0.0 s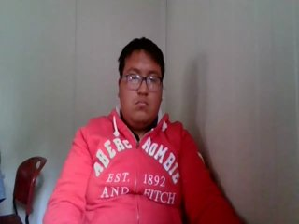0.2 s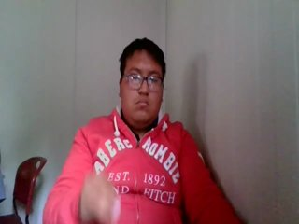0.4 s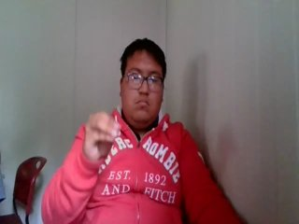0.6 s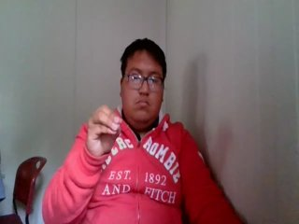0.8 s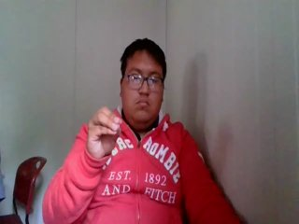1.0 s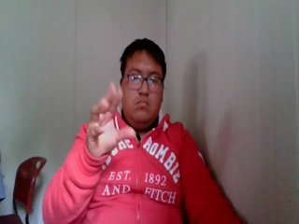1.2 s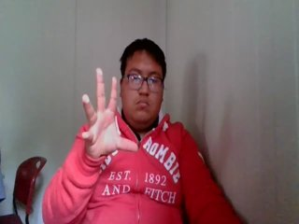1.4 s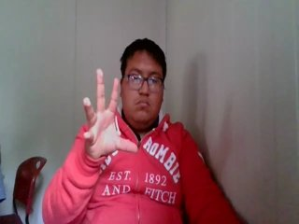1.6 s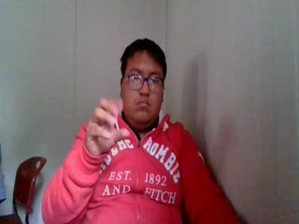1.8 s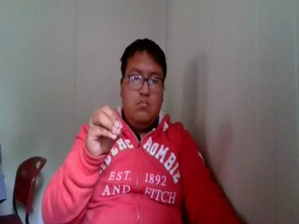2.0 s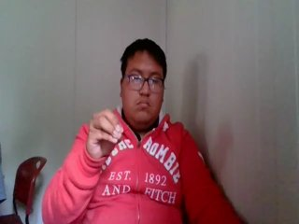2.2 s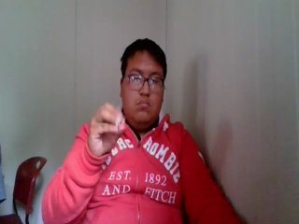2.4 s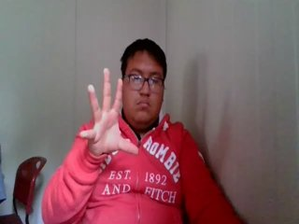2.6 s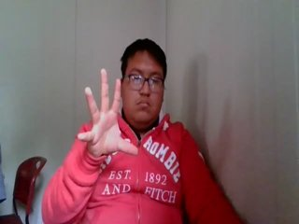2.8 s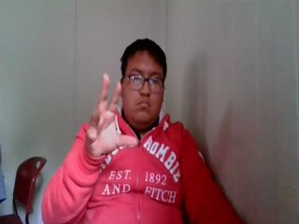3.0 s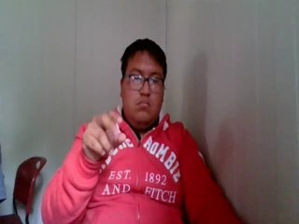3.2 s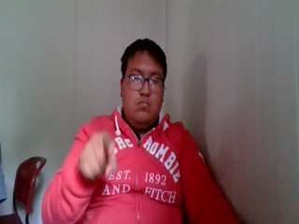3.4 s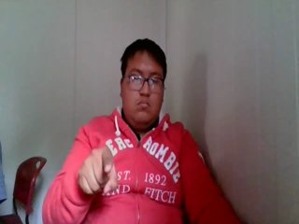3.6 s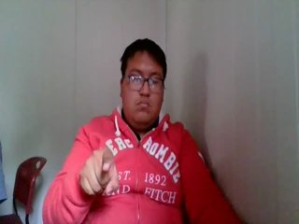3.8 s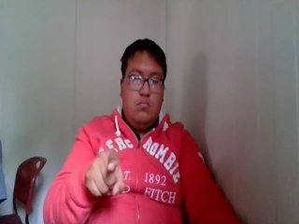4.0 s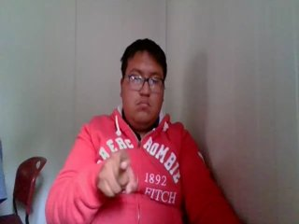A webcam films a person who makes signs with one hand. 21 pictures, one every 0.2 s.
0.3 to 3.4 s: Open twice.
3.5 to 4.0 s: Pointing with one finger.
